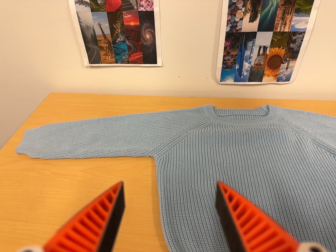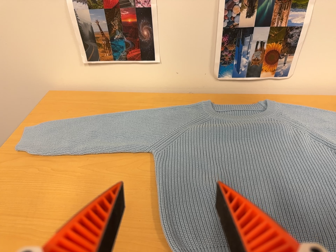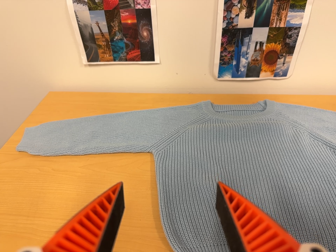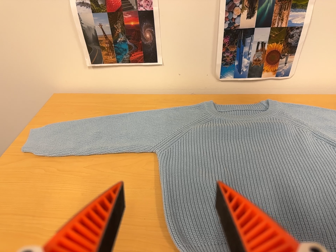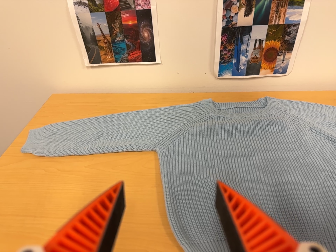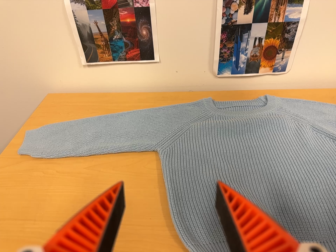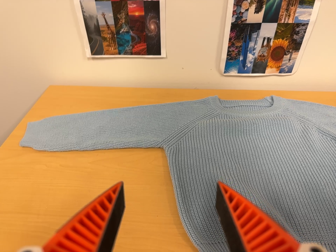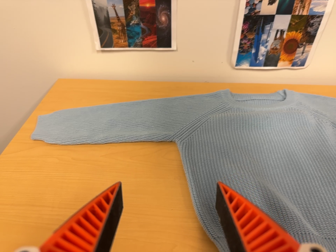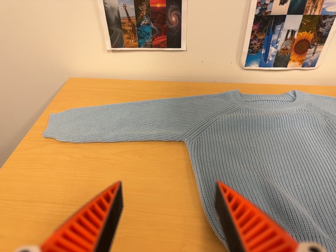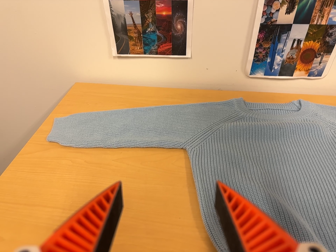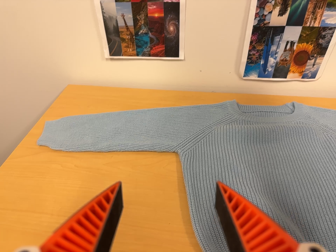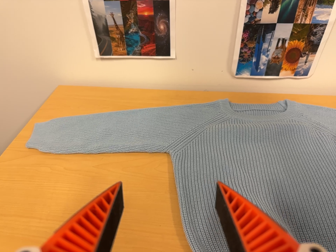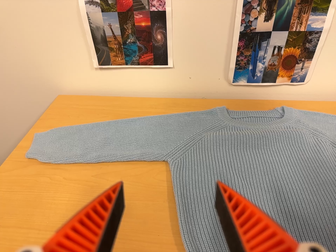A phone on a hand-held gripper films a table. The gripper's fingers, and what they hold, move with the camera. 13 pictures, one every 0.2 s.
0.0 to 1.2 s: The camera travels to its left, about 5 cm.
1.2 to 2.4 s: The camera shifts only a little, or ends up much as it began.
The film runs forward here.
